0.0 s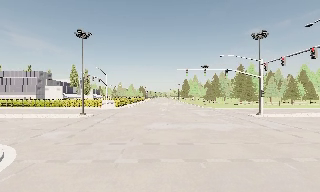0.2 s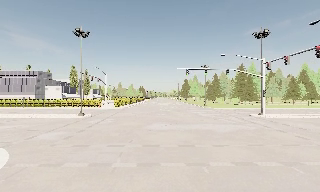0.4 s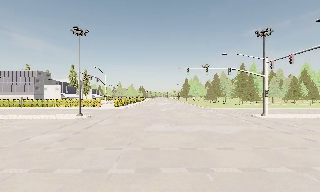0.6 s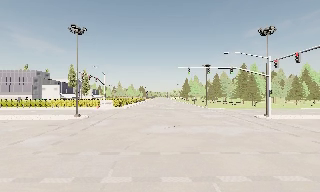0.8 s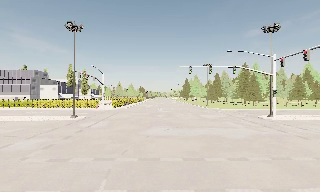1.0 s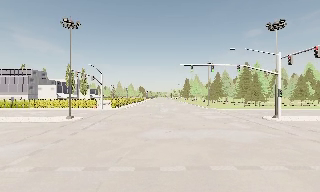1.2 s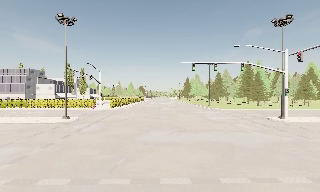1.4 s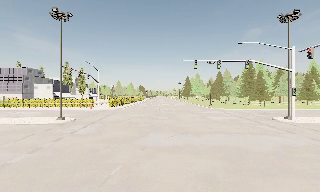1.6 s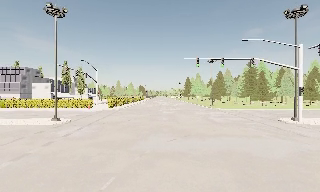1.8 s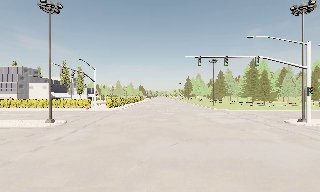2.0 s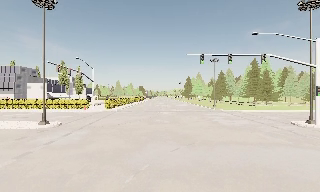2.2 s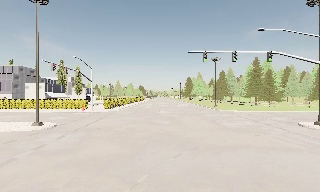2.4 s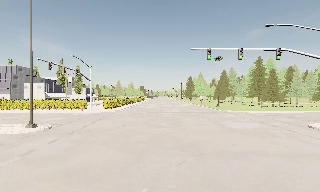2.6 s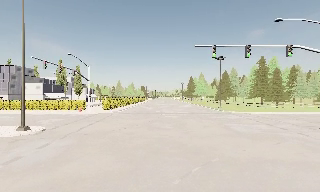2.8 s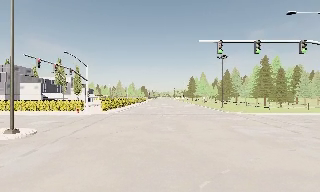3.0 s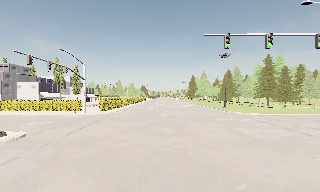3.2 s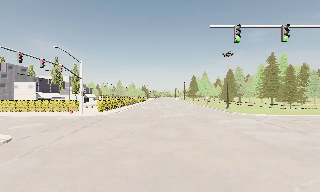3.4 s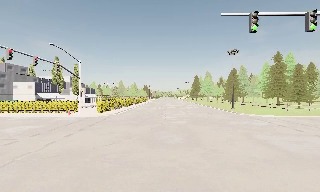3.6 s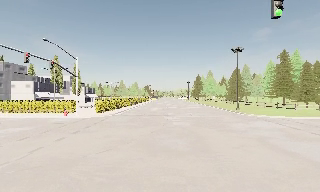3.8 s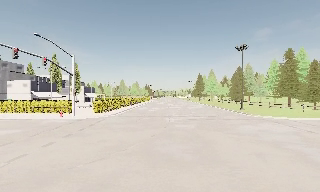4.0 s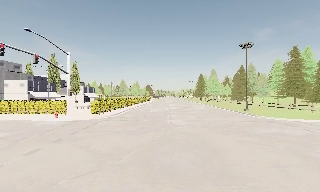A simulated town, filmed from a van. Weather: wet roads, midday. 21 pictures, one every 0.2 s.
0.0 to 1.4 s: The camera travels forward, about 5 m, so what stands in front looms larger. It gains speed.
1.4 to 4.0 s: The camera travels forward, about 14 m, so what stands in front looms larger.
The film runs forward here.
